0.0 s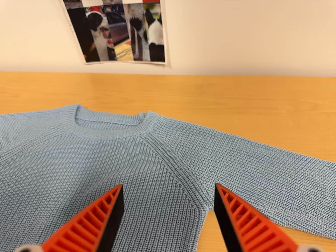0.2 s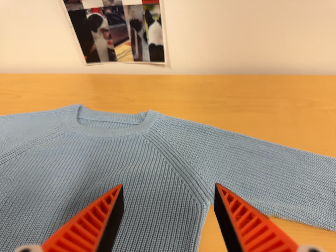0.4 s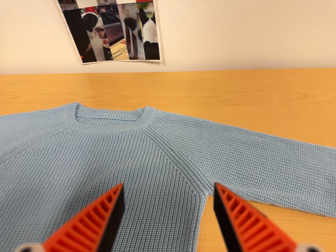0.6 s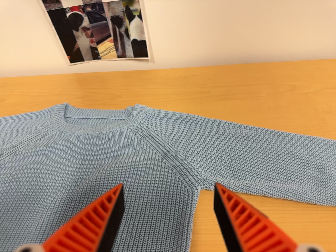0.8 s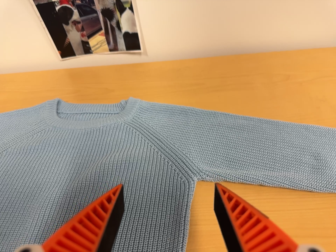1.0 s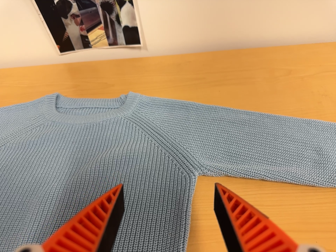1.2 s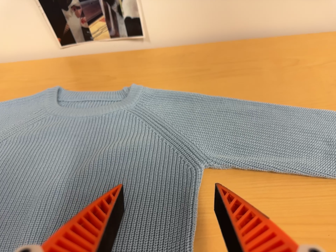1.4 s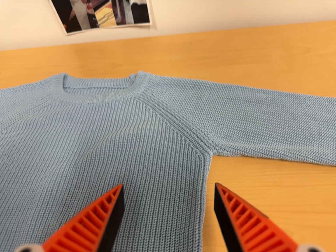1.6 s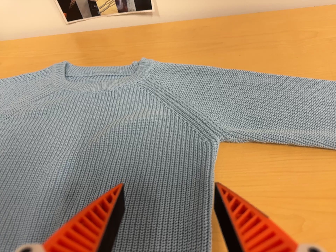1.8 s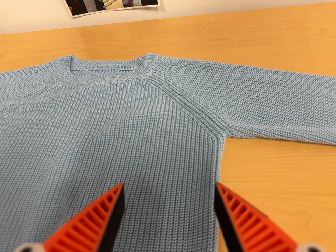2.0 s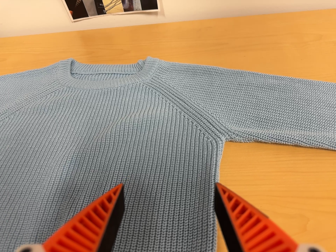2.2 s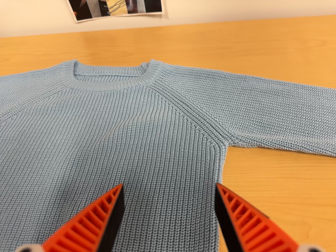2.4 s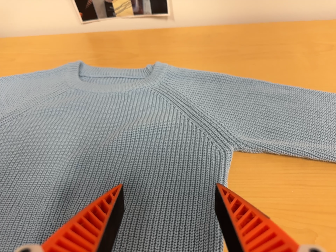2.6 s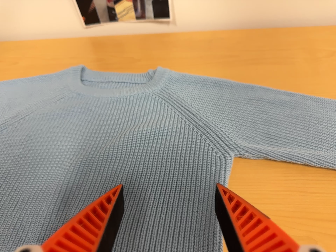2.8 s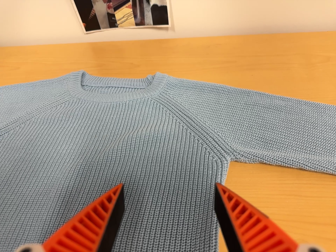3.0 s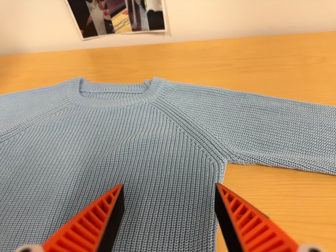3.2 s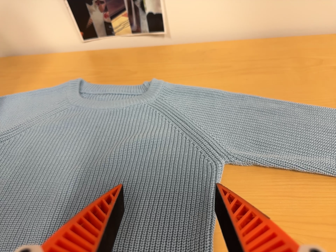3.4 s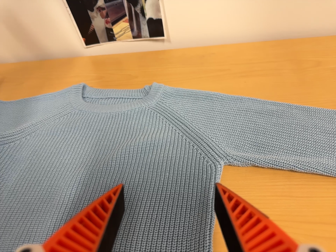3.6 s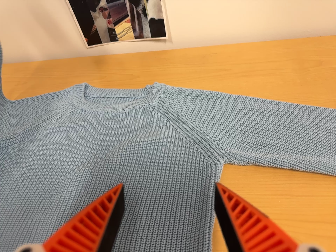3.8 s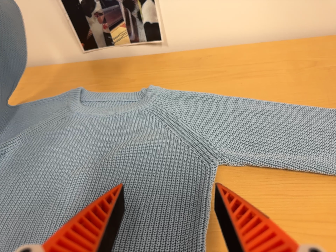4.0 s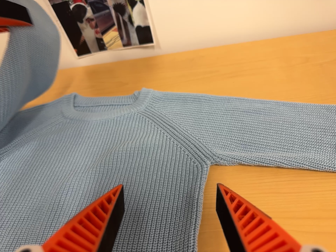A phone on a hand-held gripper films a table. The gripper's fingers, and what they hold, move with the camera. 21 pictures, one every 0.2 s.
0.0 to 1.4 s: The camera travels toward the bottom of its view, about 5 cm, so close, fixed things drift upward.
1.4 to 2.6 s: The camera shifts only a little, or ends up much as it began.
2.6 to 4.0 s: The camera travels to its right, about 5 cm.
The film runs forward here.
